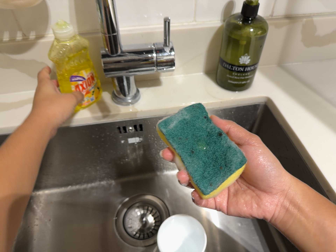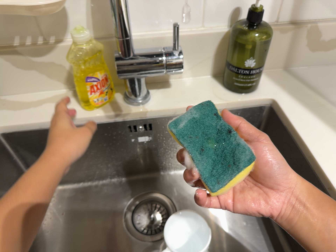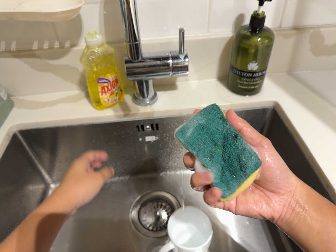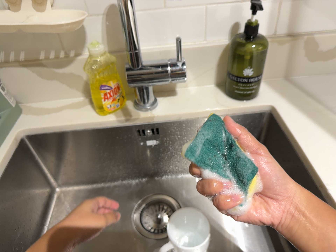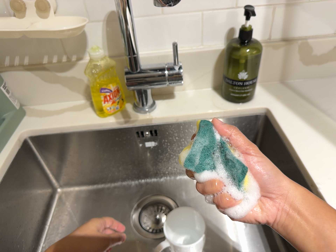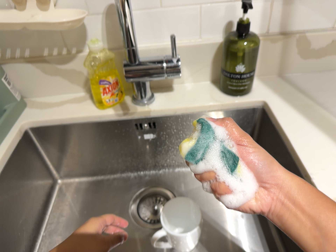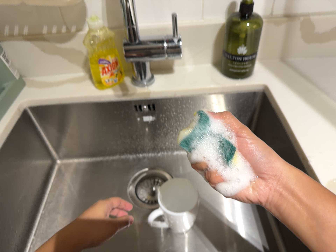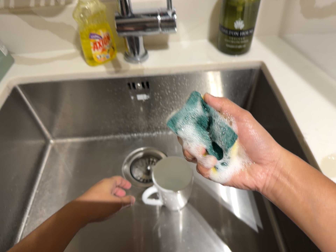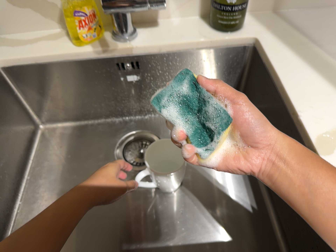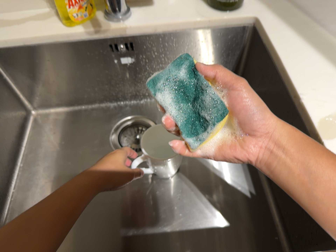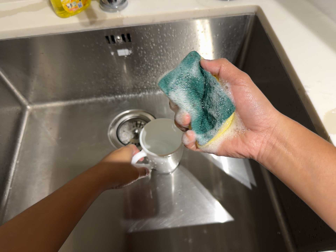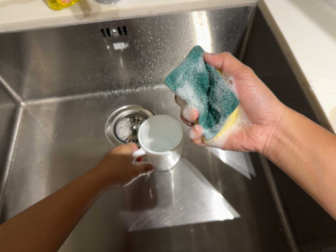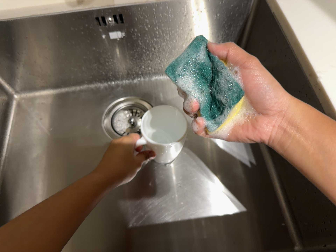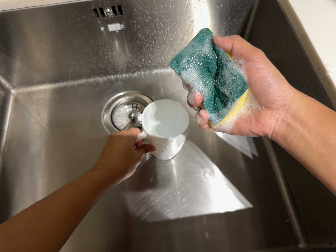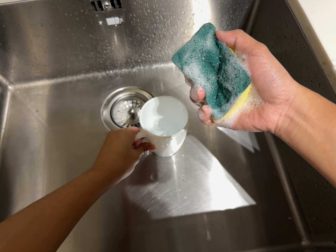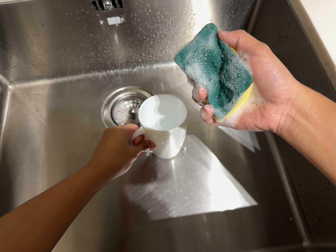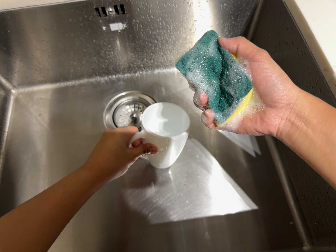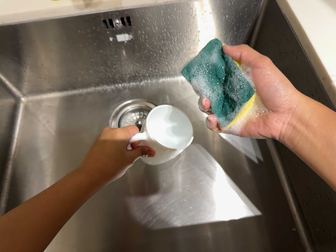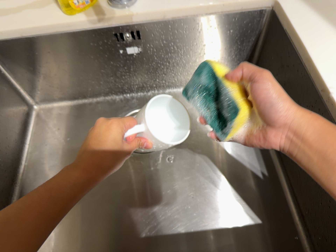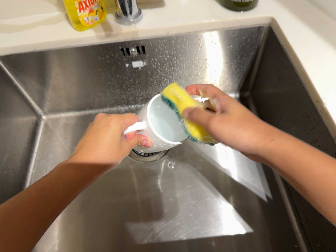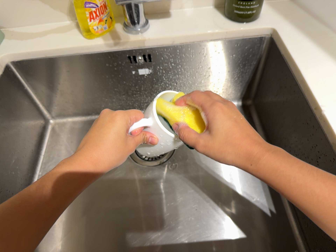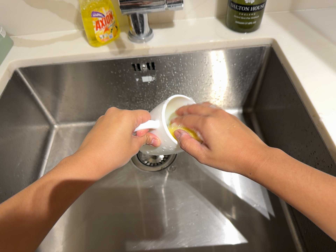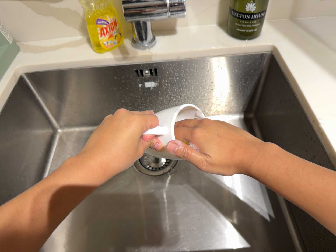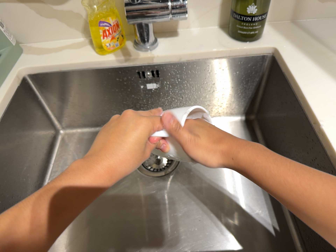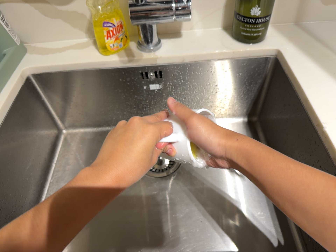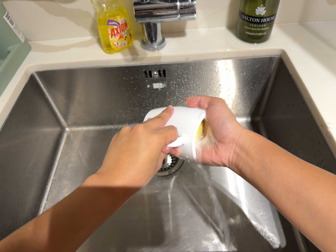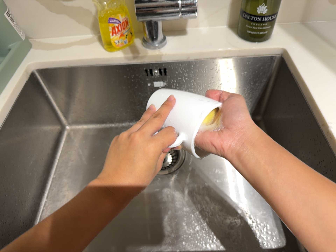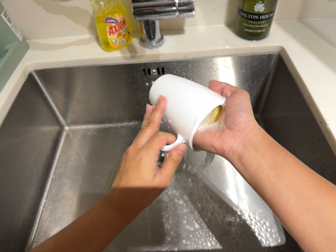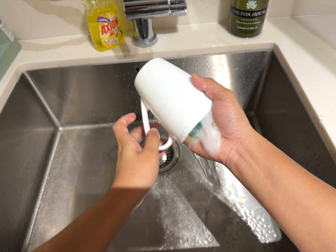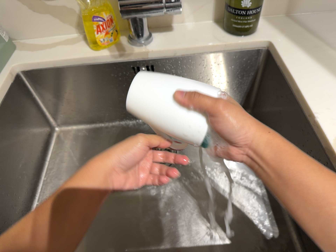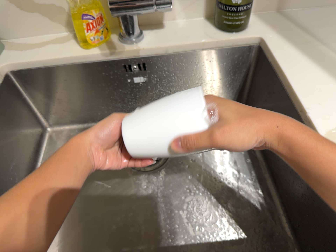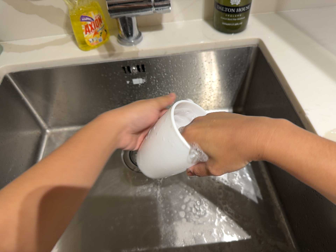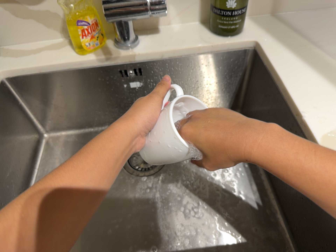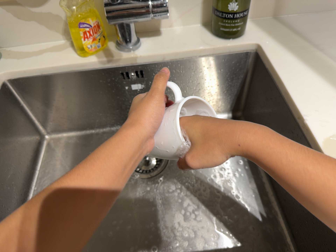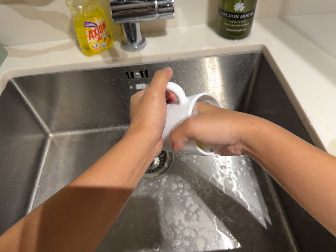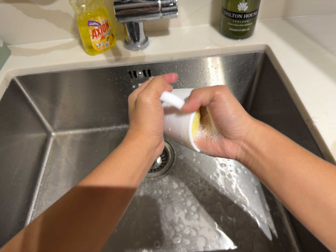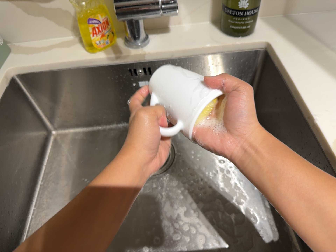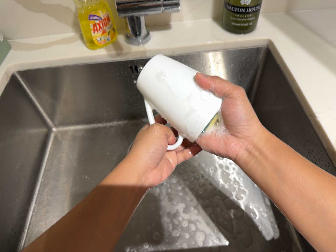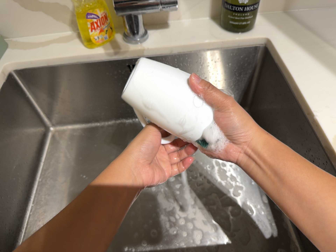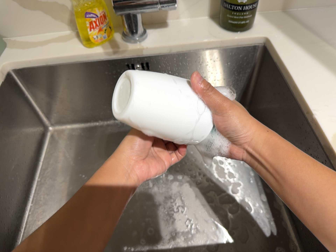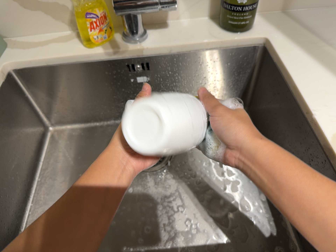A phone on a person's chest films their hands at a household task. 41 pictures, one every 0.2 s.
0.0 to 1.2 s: The camera travels backward, toward the bottom of its view and to its right, about 12 cm, so what stands in front gets smaller.
1.2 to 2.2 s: The camera travels forward, about 7 cm, so what stands in front looms larger. Its aim tips toward the bottom of its view by about 15 degrees, and the scene shifts upward.
2.2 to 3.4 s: The camera shifts only a little, or ends up much as it began.
3.4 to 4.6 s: The camera travels backward, about 8 cm, so what stands in front gets smaller. Its aim tips toward the top of its view by about 10 degrees, and the scene shifts downward.
4.6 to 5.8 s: The camera shifts only a little, or ends up much as it began.
5.8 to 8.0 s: The camera keeps its place and its aim.
The film runs forward here.
